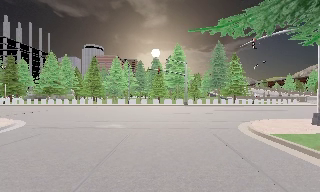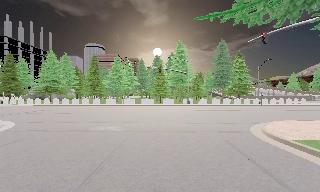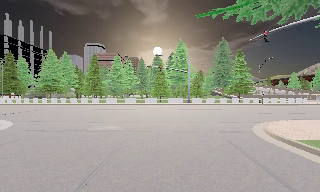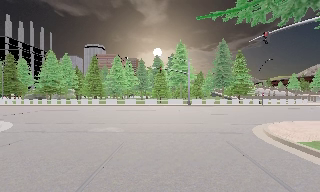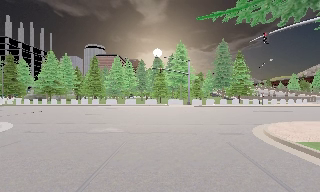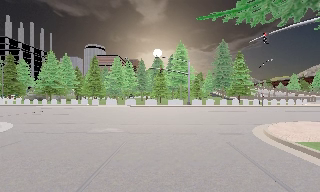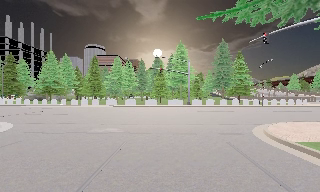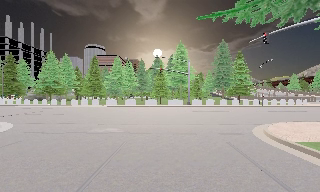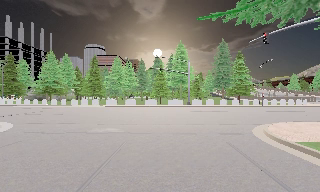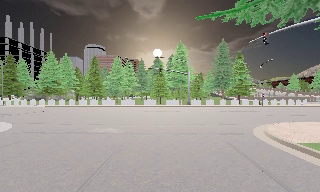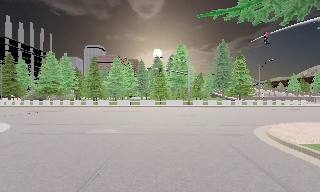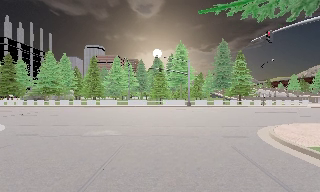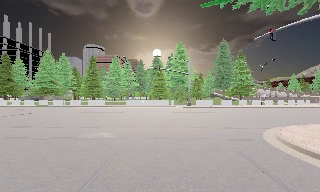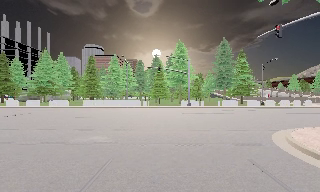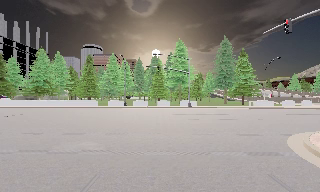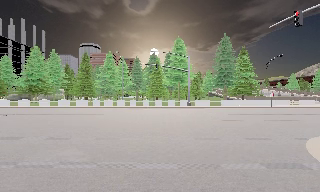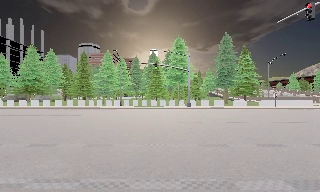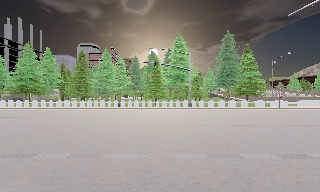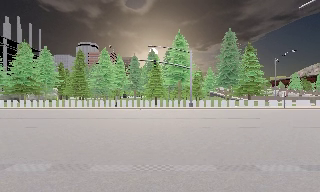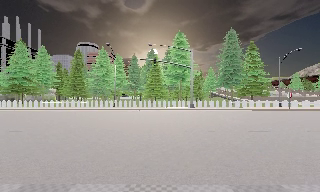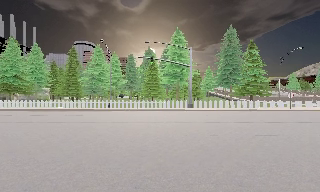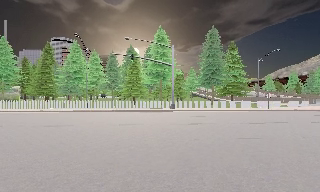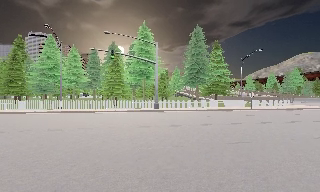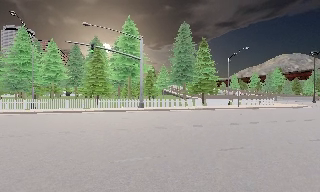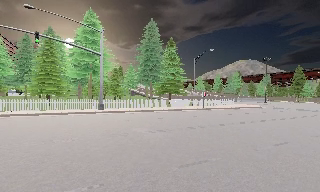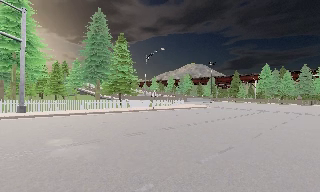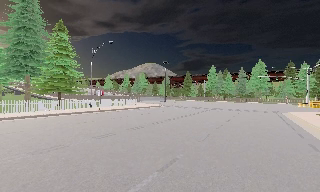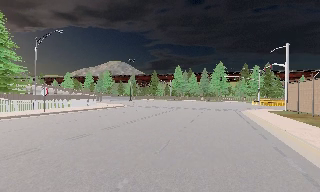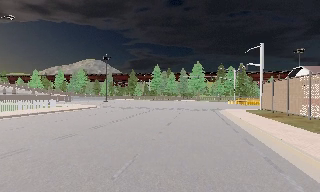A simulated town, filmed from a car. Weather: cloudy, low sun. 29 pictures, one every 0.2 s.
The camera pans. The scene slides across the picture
to the left.
The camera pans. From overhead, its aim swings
clockwise.
0.0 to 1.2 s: The camera travels forward, about 1 m, so what stands in front looms larger. It loses speed.
1.2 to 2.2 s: The camera shifts only a little, or ends up much as it began.
2.2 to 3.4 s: The camera travels forward, about 4.5 m, so what stands in front looms larger. It gains speed.
3.4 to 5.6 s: The camera pans to its right, which is clockwise from overhead, by about 75 degrees. It travels forward, about 13 m. It gains speed.
The film runs forward here.
